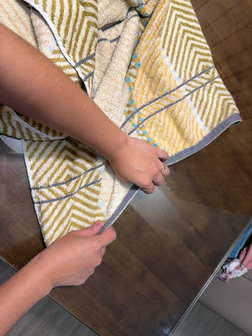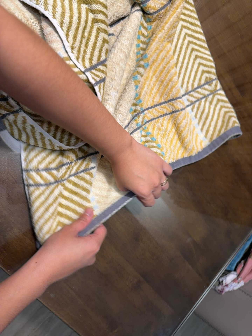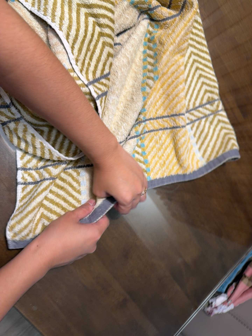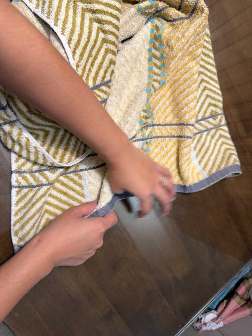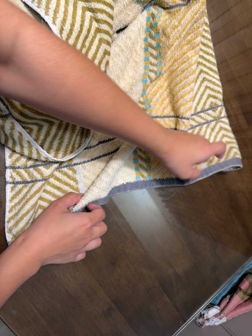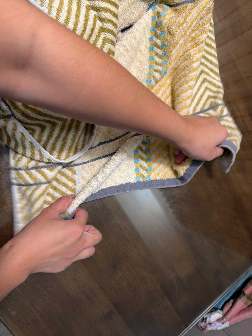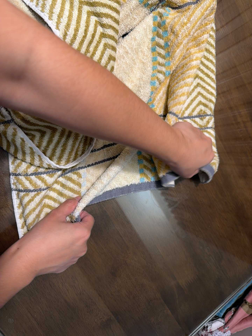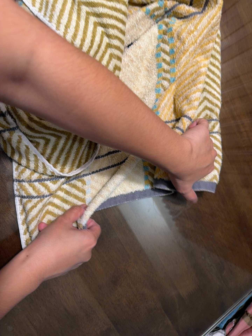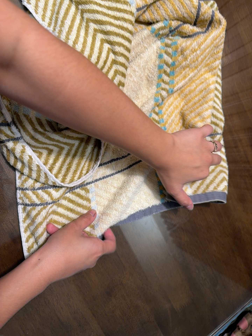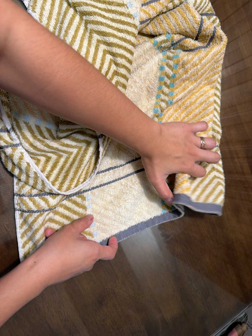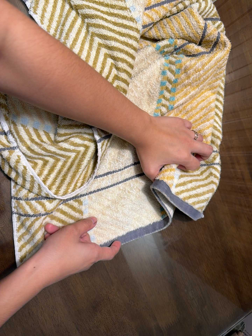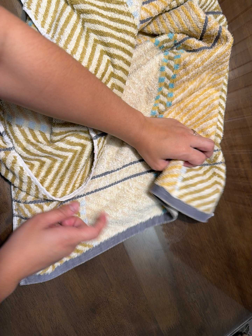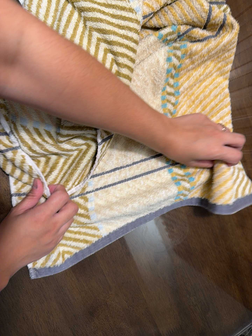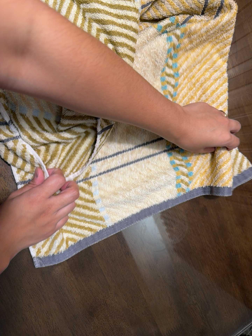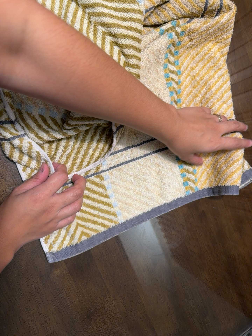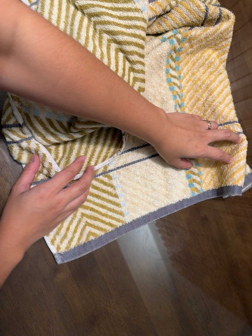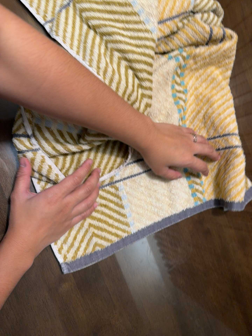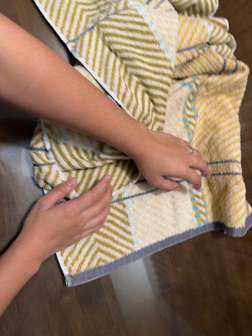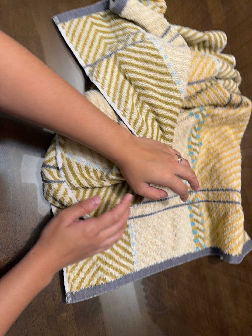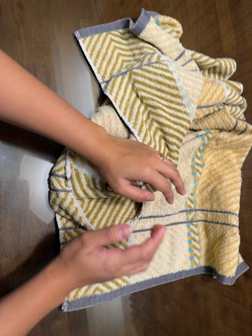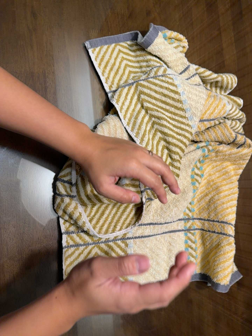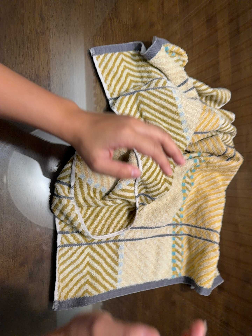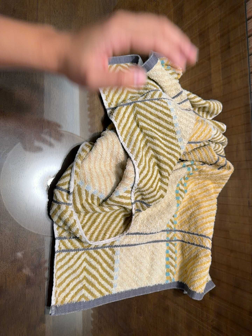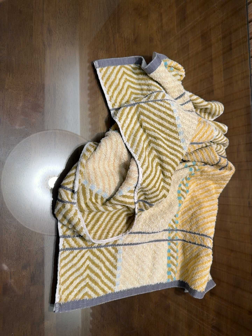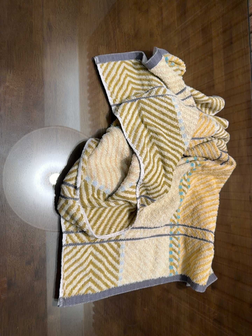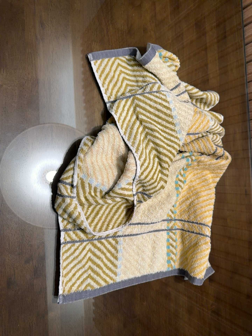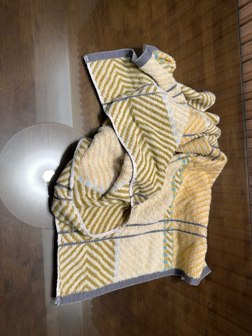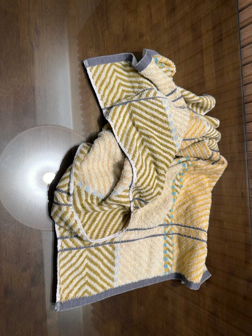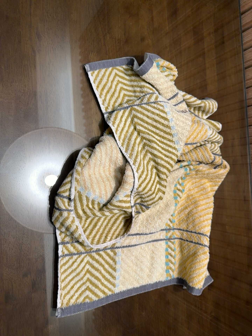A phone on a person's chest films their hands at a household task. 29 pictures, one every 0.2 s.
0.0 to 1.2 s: The camera rolls about its line of sight by about 10 degrees, and the scene rotates clockwise.
1.2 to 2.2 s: The camera shifts only a little, or ends up much as it began.
2.2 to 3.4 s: The camera's aim tips toward the top of its view by about 10 degrees, and the scene shifts downward.
3.4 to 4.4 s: The camera travels to its left, backward and toward the top of its view, about 12 cm. It rolls about its line of sight by about 15 degrees, and the scene rotates clockwise.
4.4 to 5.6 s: The camera shifts only a little, or ends up much as it began.
The film runs backward here.
